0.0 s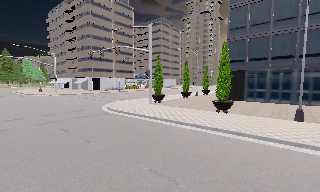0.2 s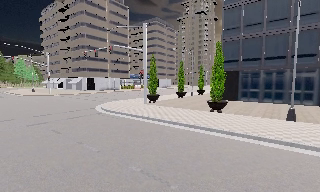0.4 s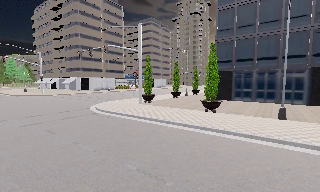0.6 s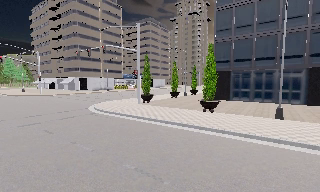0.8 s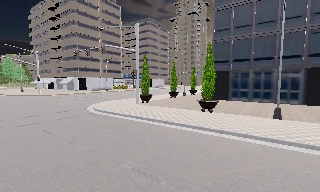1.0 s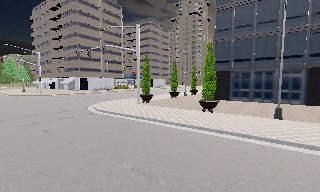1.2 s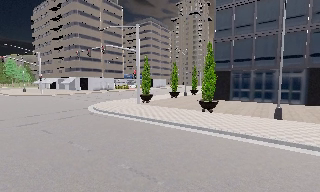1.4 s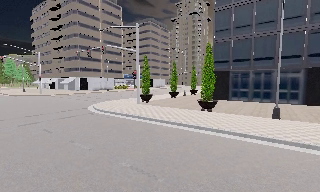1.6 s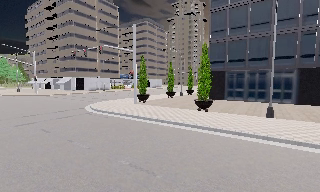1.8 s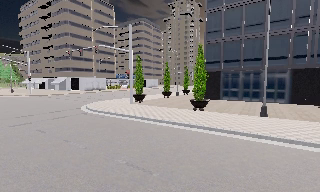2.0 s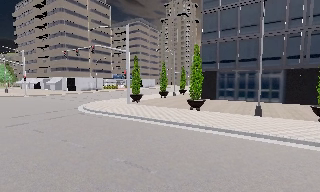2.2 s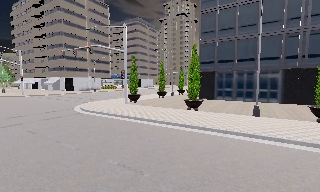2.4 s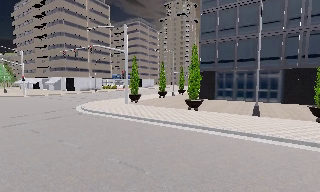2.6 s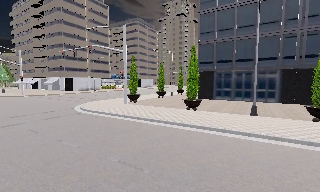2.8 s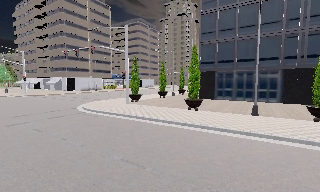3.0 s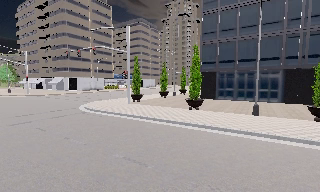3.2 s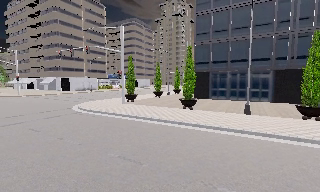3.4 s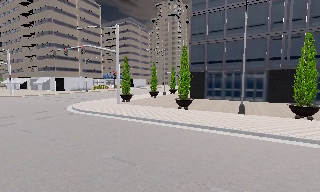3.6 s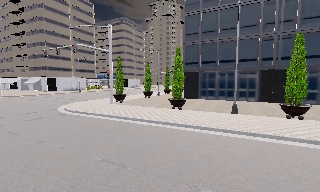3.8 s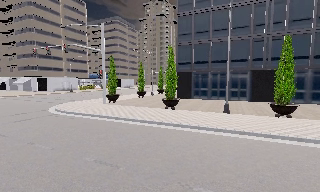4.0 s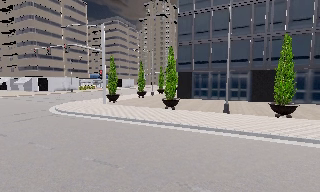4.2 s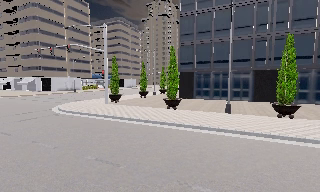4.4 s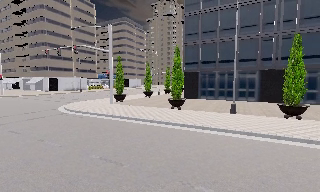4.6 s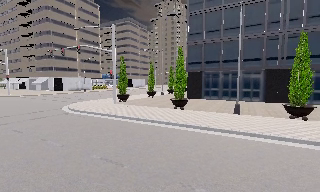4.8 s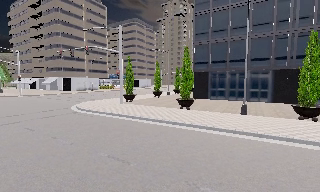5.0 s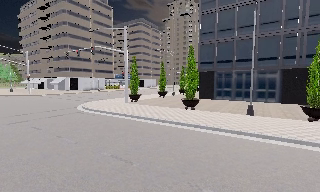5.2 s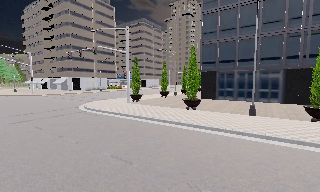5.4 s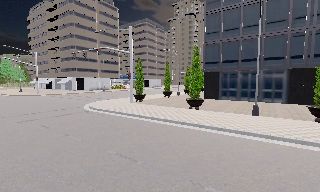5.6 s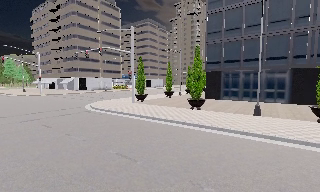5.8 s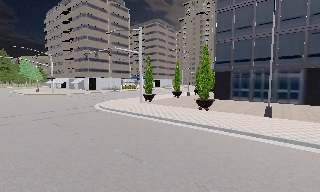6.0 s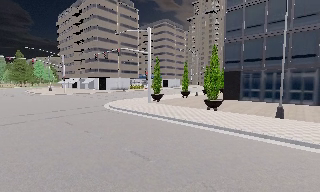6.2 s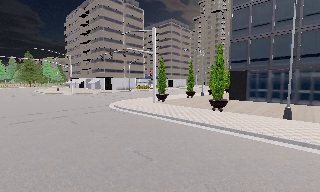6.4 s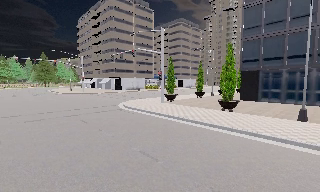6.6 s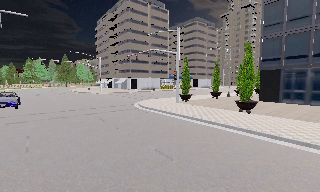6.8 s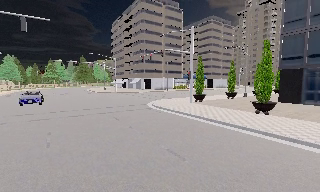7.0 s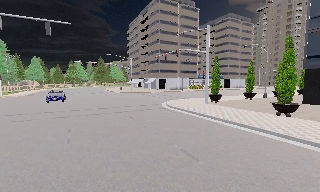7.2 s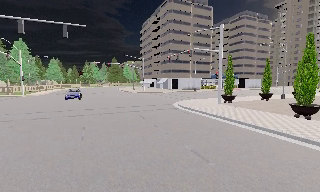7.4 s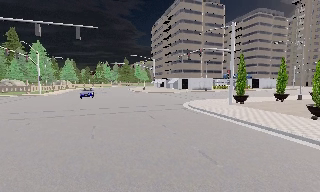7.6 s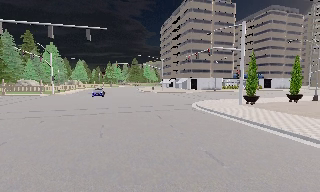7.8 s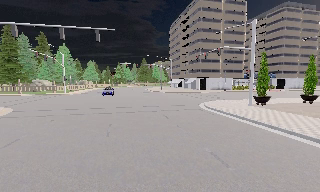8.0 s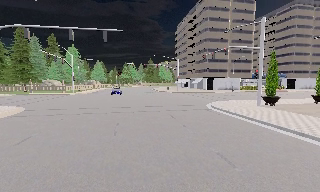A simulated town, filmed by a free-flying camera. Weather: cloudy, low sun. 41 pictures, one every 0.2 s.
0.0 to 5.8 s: The camera travels to its right and backward, about 1.5 m, so close, fixed things drift to the left.
5.8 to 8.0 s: The camera pans to its left, which is counterclockwise from overhead, by about 40 degrees. It travels to its right, about 0.5 m.
The film runs backward here.
